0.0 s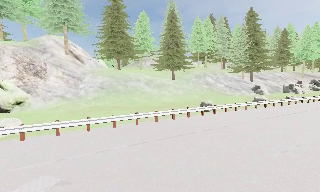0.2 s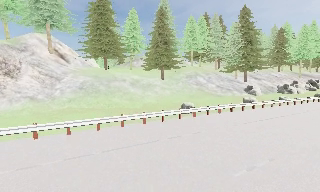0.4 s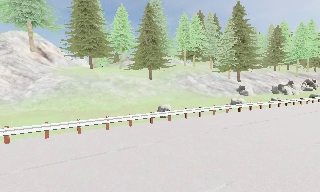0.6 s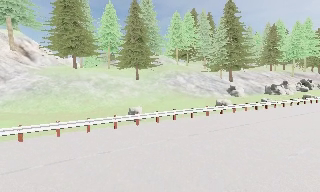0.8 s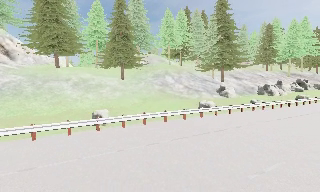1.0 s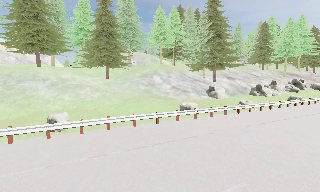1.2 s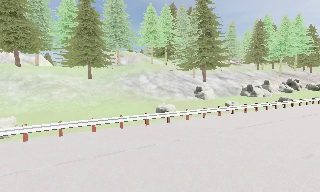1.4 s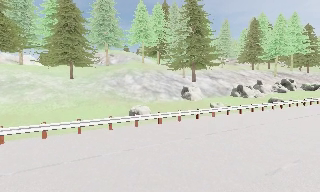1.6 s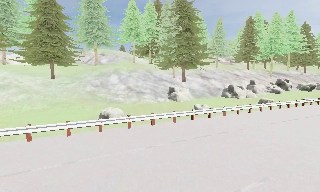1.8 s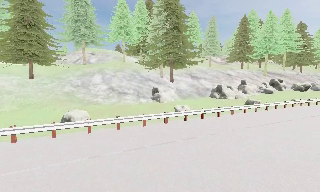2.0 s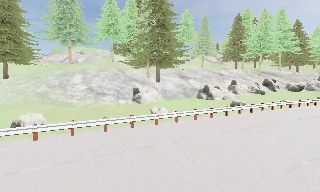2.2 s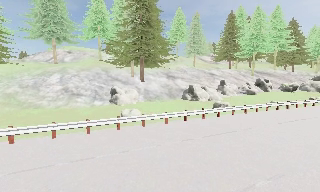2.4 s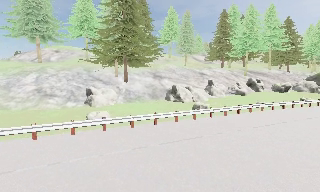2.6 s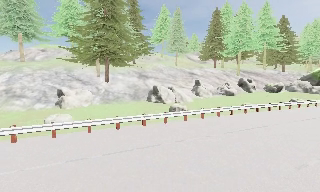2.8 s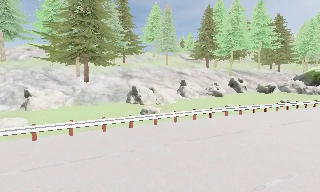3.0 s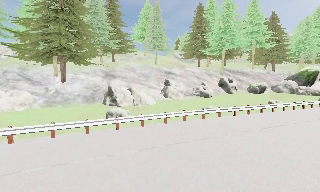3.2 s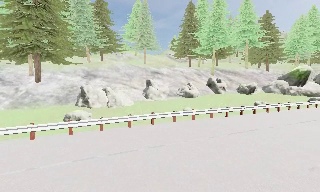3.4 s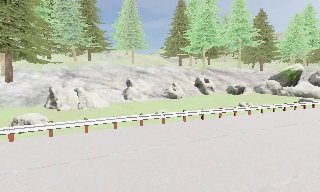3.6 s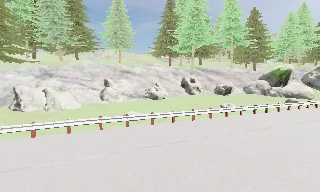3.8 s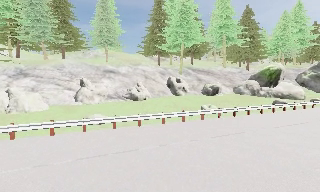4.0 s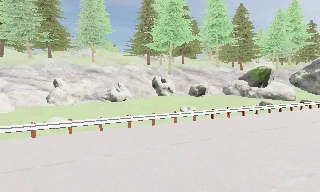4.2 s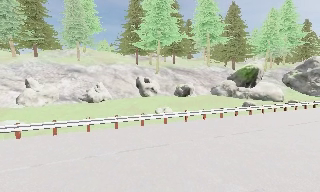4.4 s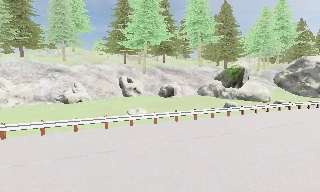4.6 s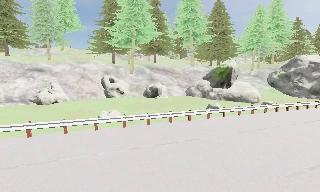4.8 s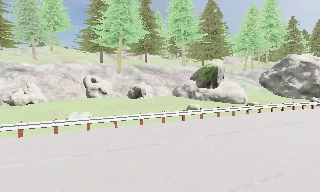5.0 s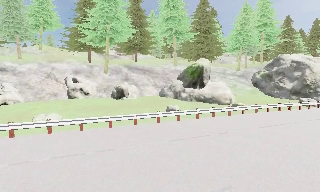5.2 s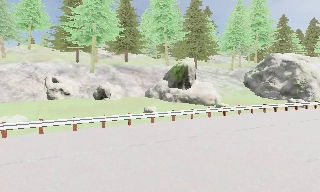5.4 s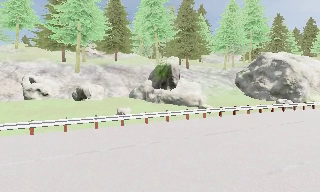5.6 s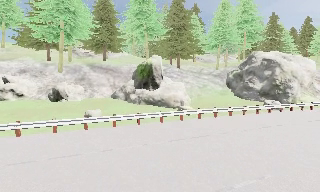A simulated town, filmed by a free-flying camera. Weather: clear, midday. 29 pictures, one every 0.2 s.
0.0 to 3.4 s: The camera travels to its right and forward, about 40 m, so close, fixed things drift to the left.
3.4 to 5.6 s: The camera travels to its right, about 25 m, so close, fixed things drift to the left.
The film runs forward here.
